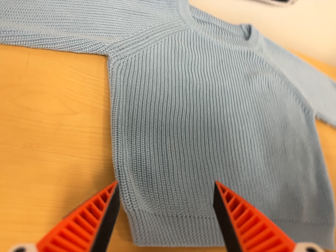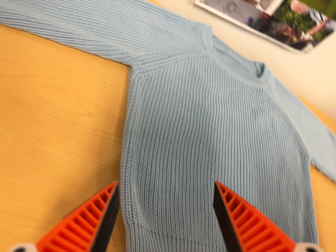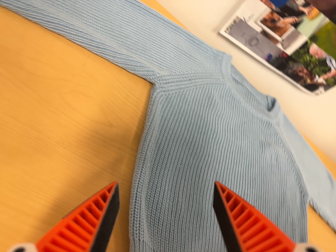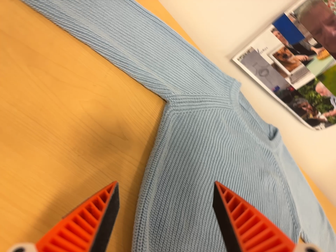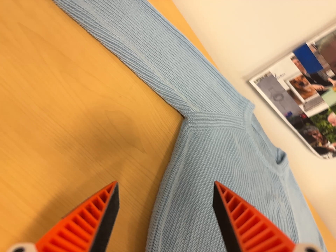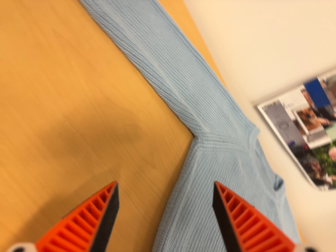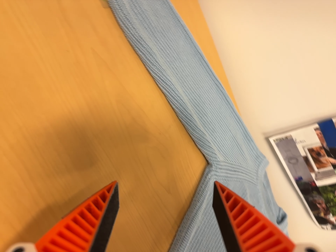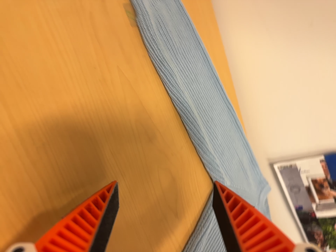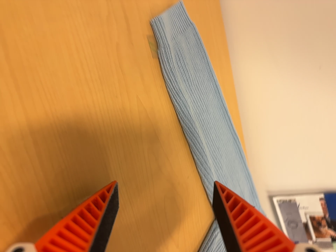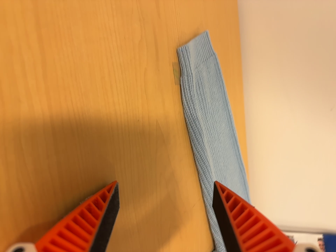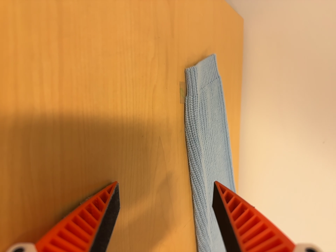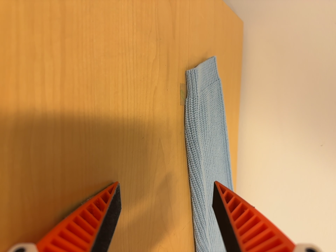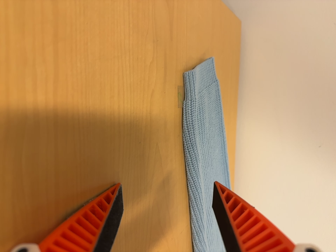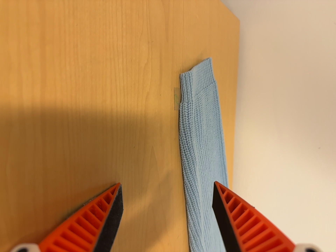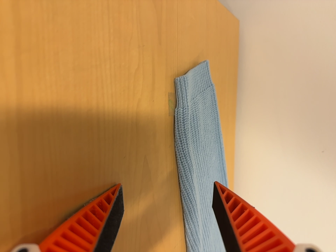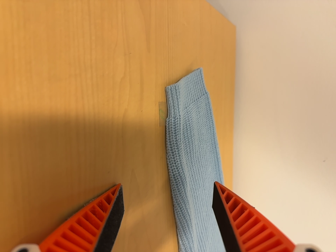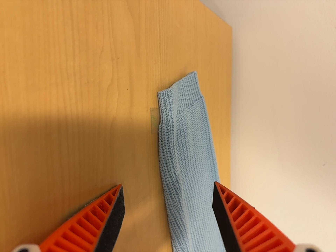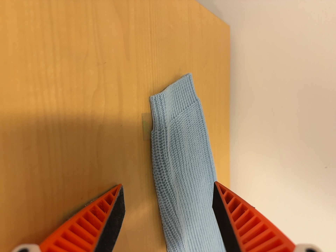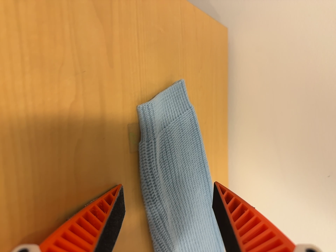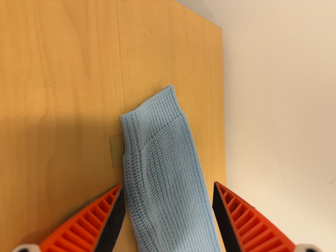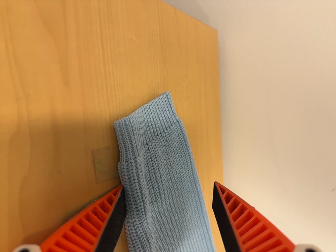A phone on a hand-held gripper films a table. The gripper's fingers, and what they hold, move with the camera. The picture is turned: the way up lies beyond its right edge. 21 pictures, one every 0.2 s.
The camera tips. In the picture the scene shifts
downward.
The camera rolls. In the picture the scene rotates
clockwise.
0.0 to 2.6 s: The camera pans to its right by about 15 degrees. It travels to its left and toward the top of its view, about 28 cm. Its aim tips toward the top of its view by about 30 degrees, and the scene shifts downward. It rolls about its line of sight by about 70 degrees, and the scene rotates clockwise.
2.6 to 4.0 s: The camera travels forward, to its right and toward the top of its view, about 14 cm, so what stands in front looms larger.
The film runs forward here.
